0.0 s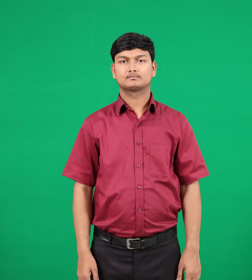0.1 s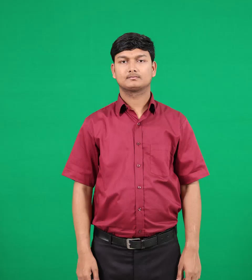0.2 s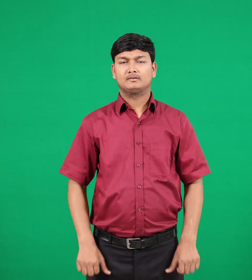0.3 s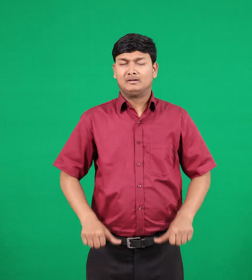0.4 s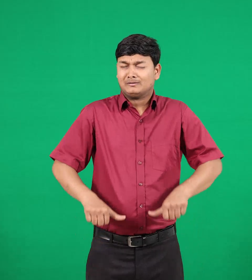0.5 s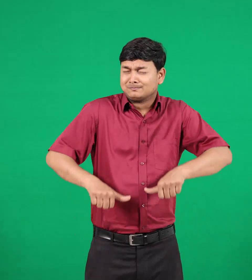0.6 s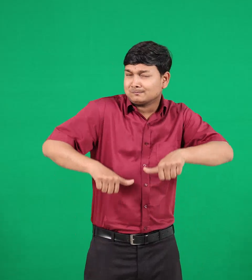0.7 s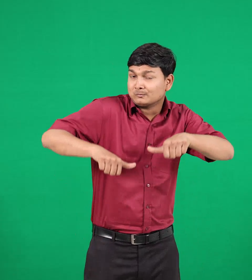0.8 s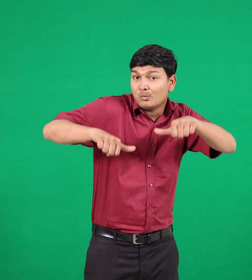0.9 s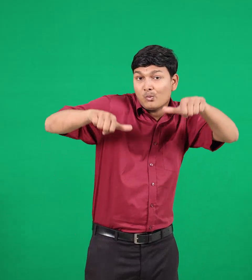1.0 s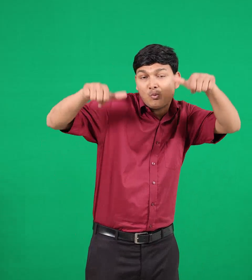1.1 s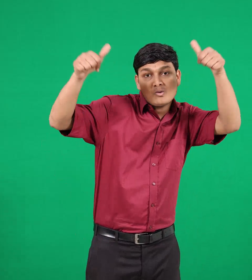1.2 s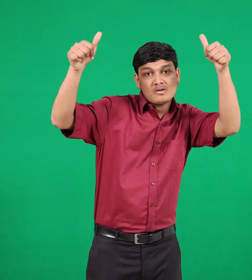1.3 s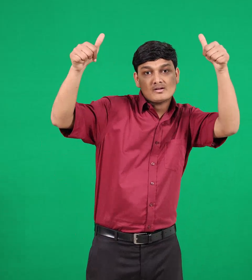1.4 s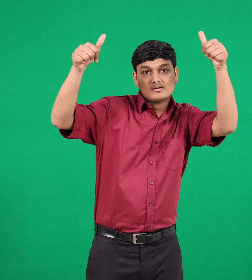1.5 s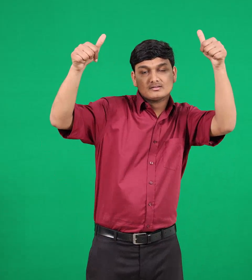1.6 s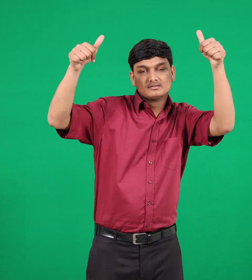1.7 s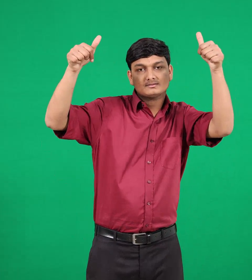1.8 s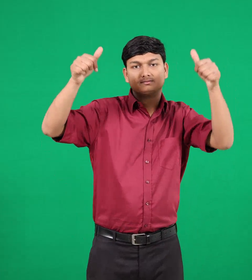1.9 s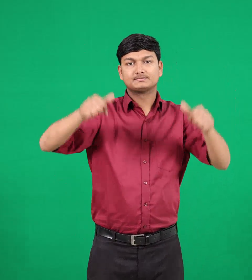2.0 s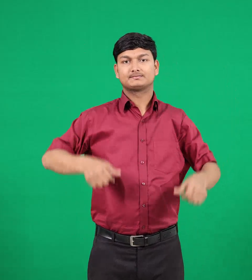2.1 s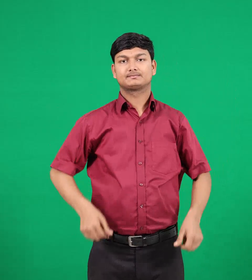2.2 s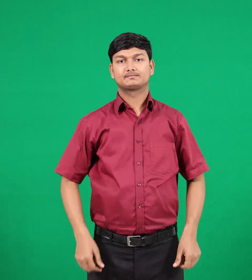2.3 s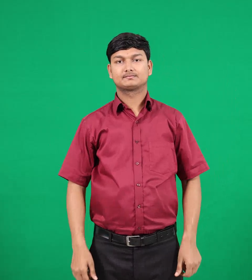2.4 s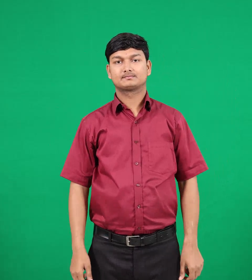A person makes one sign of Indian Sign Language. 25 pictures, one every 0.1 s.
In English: successful
